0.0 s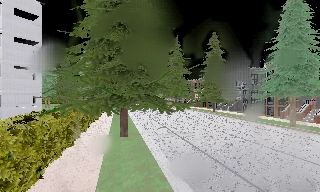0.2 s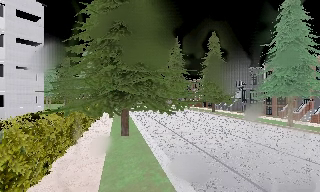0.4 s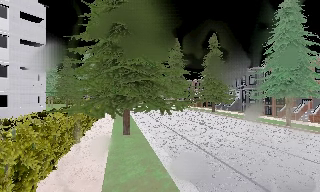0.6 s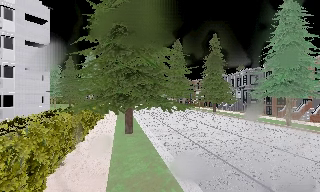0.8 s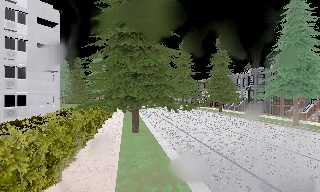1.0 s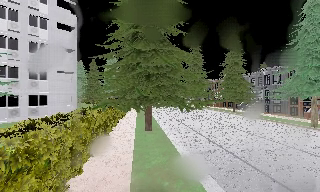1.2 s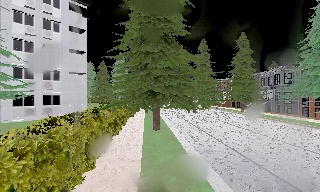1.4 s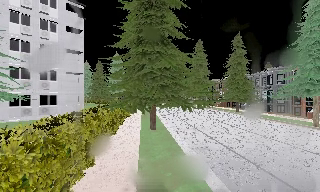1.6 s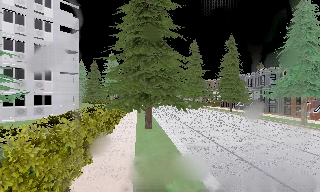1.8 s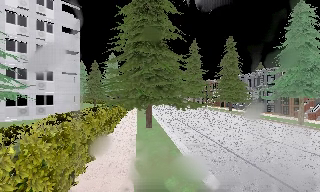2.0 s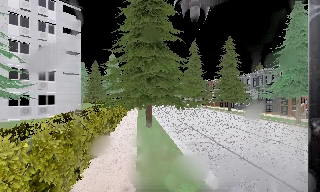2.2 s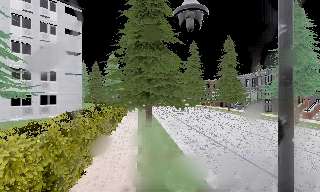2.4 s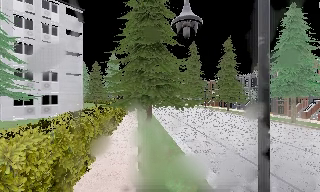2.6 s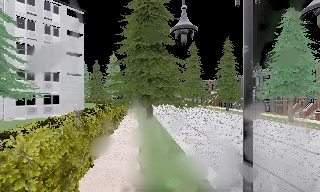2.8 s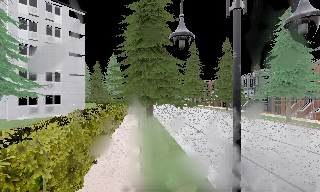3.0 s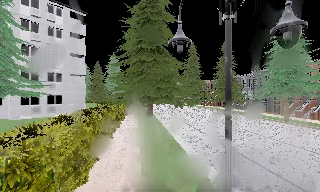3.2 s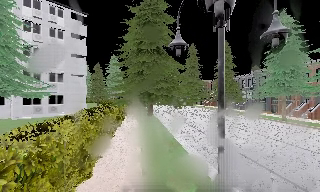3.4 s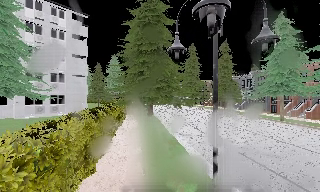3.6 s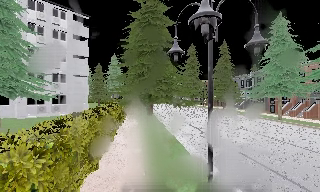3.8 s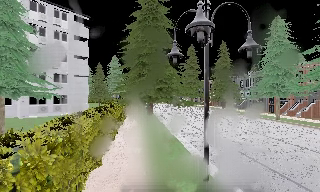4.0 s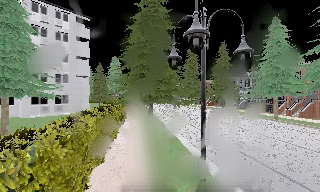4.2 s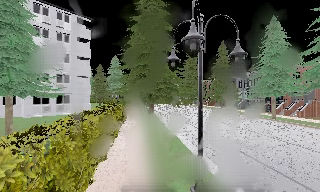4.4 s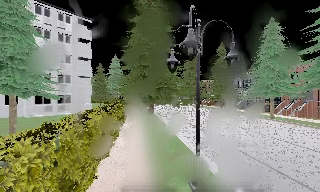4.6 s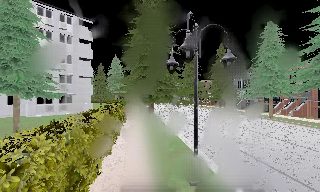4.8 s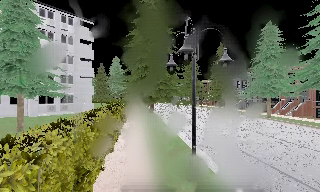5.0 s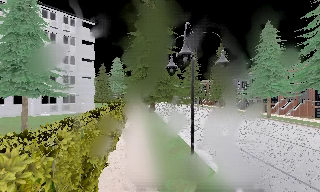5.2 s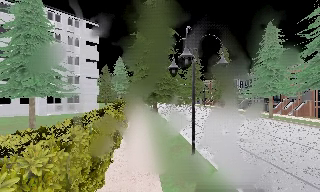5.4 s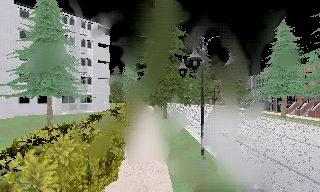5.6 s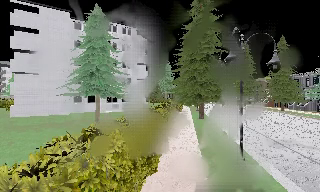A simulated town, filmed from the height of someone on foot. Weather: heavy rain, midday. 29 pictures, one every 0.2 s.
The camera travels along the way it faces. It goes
backward.
0.0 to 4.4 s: The camera travels backward, about 6 m, so what stands in front gets smaller.
4.4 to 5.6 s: The scene slides to the right, as the camera pans about 15 degrees to its left. It travels backward, about 1.5 m, so what stands in front gets smaller.
The film runs backward here.
